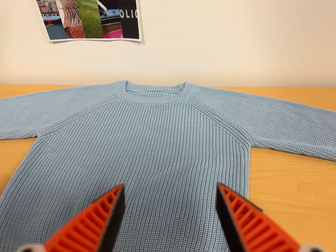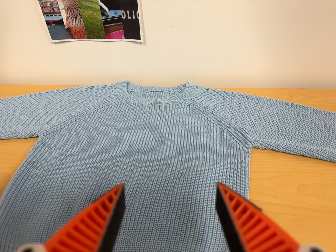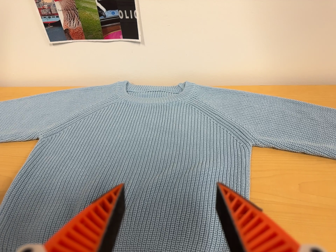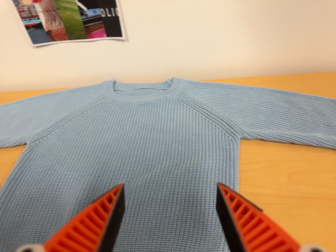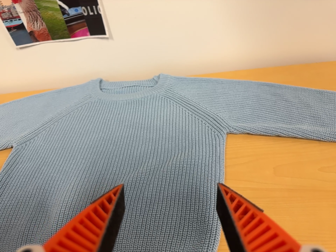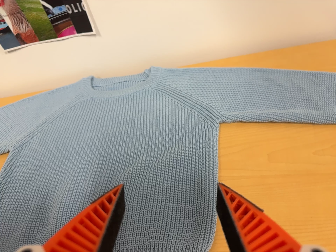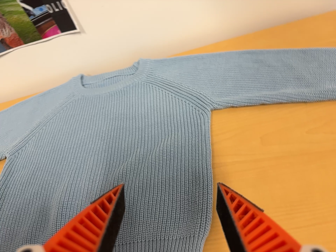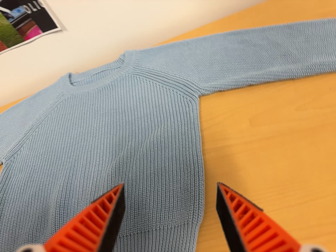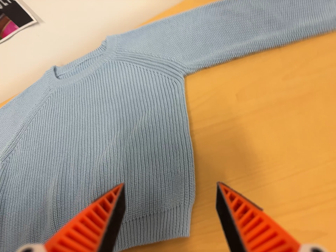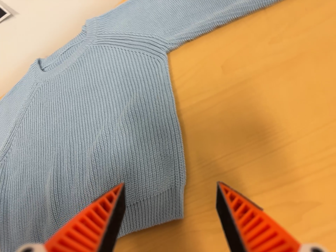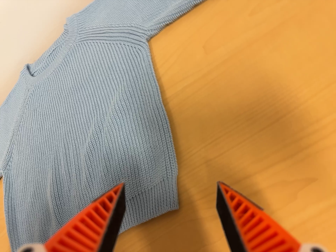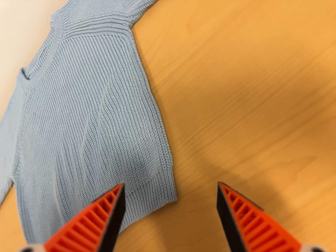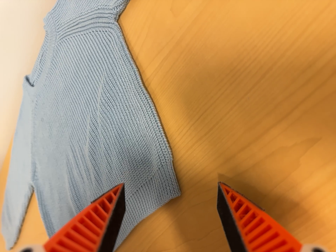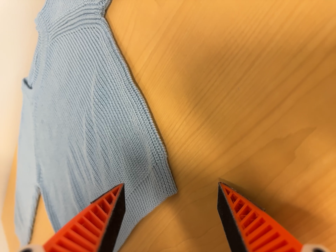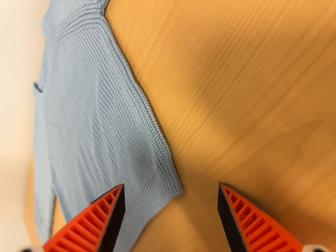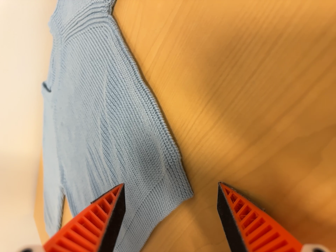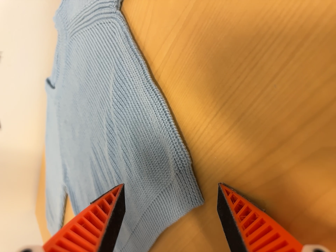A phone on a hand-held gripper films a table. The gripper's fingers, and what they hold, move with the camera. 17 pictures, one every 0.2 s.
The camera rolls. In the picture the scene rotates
counterclockwise.
The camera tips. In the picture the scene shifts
upward.
0.0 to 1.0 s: The camera travels to its right, about 6 cm, so close, fixed things drift to the left. It rolls about its line of sight by about 10 degrees, and the scene rotates counterclockwise.
1.0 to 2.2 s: The camera pans to its left by about 10 degrees. It travels to its right, about 16 cm. Its aim tips toward the bottom of its view by about 20 degrees, and the scene shifts upward. It rolls about its line of sight by about 40 degrees, and the scene rotates counterclockwise.
2.2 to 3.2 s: The camera pans to its left by about 15 degrees. It travels to its right and forward, about 7 cm. It rolls about its line of sight by about 10 degrees, and the scene rotates counterclockwise.
The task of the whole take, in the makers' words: fold up.
The film runs forward here.
